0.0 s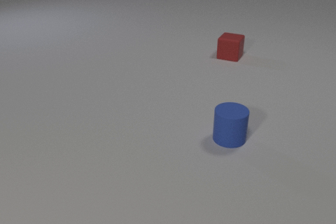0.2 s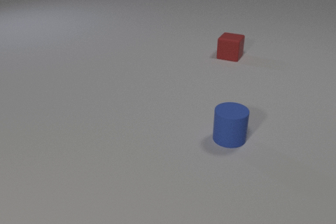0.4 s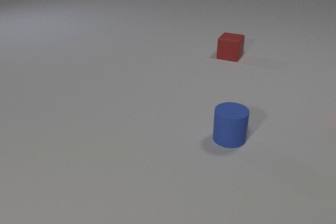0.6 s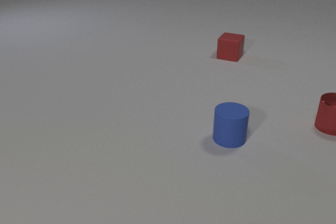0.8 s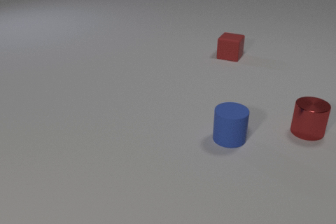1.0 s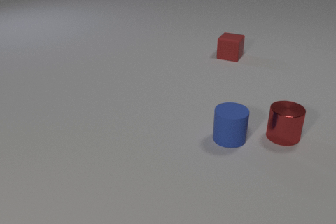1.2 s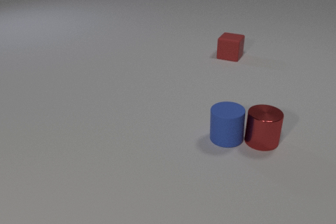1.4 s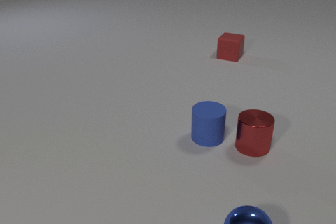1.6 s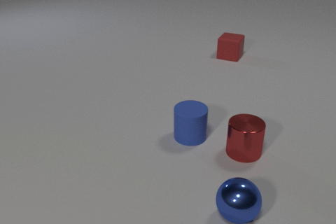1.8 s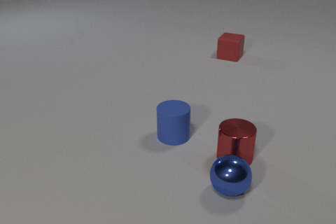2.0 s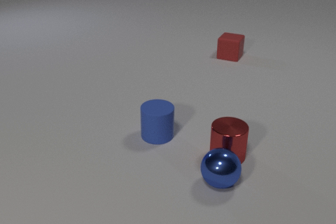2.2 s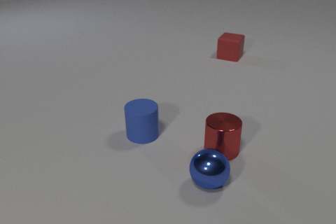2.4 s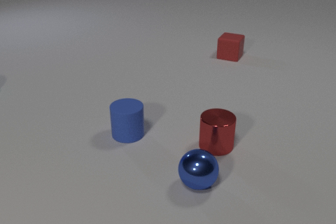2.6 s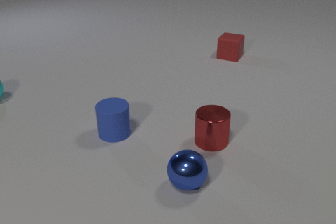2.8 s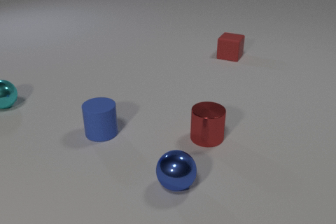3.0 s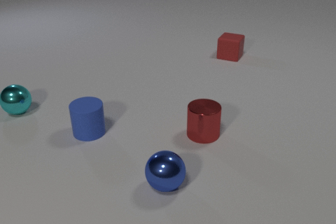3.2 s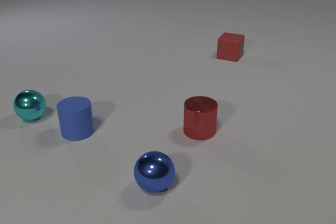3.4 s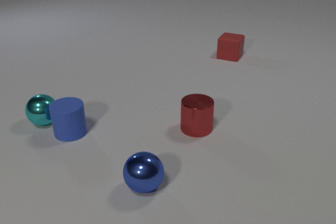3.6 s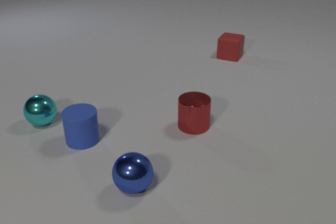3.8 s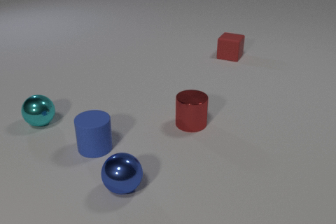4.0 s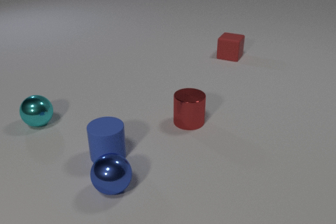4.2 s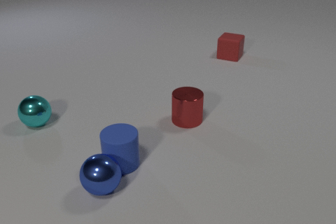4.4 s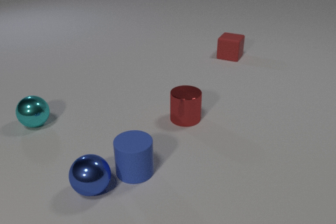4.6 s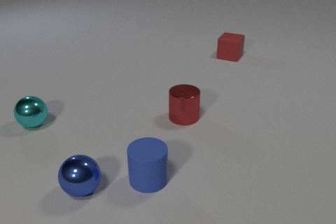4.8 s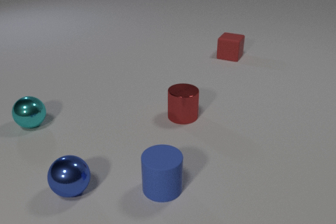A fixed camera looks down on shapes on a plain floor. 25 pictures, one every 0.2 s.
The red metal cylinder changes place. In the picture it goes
to the left.
The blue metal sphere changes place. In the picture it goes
to the left.
0.0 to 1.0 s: The red metal cylinder comes in at the right edge, slides to the left and toward the camera.
1.0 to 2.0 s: The red metal cylinder slides to the left and toward the camera. The blue rubber cylinder slides to the left. The blue metal sphere comes in at the bottom edge, rolls away from the camera. The red metal cylinder and the blue rubber cylinder collide. The red metal cylinder and the blue metal sphere collide.
2.0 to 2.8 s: The red metal cylinder slides away from the camera and to the left. The blue rubber cylinder slides to the left. The blue metal sphere rolls to the left. The cyan metal sphere comes in at the left edge, rolls toward the camera and to the right.
2.8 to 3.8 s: The red metal cylinder slides away from the camera and to the left. The blue rubber cylinder slides toward the camera. The blue metal sphere rolls to the left. The cyan metal sphere rolls toward the camera and to the right. The blue rubber cylinder and the cyan metal sphere collide.
3.8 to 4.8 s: The red metal cylinder slides away from the camera and to the left. The blue rubber cylinder slides toward the camera and to the right. The blue metal sphere rolls to the left. The cyan metal sphere rolls to the left.
How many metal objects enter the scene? 3.
Are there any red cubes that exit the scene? no.
How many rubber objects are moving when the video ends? 1.
